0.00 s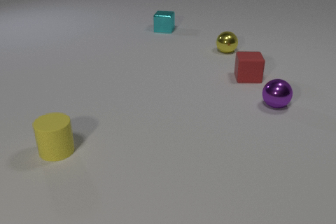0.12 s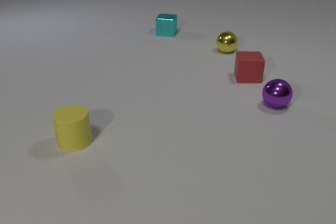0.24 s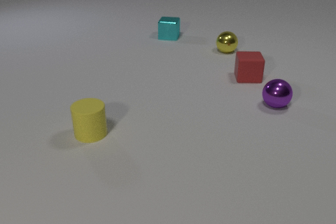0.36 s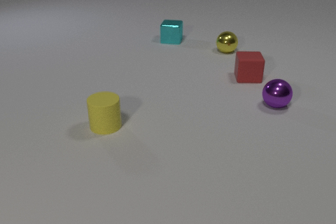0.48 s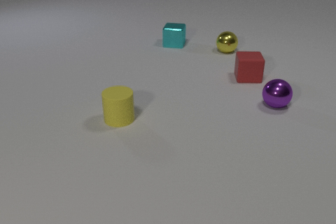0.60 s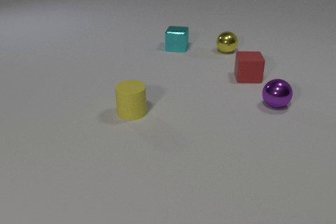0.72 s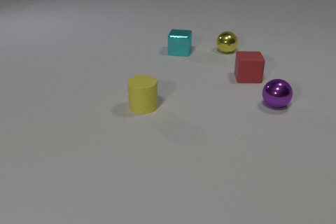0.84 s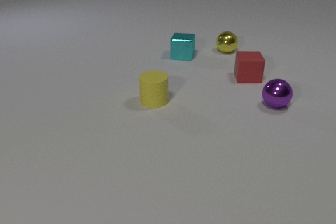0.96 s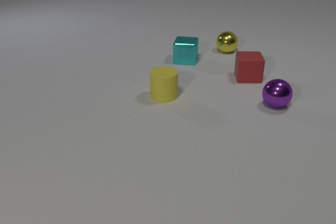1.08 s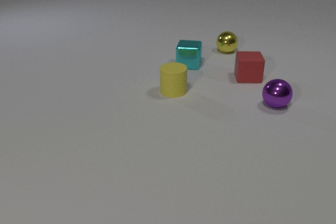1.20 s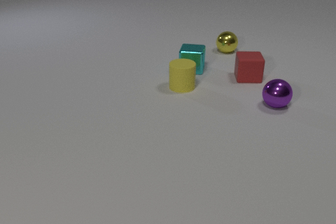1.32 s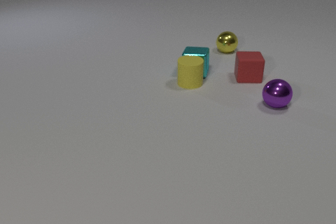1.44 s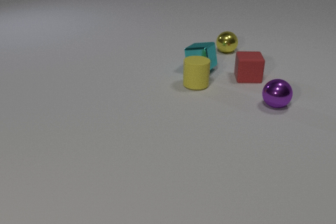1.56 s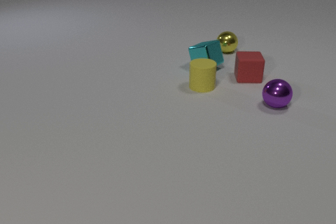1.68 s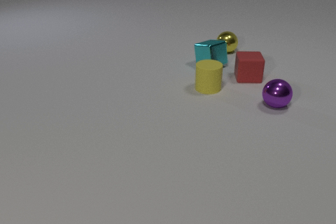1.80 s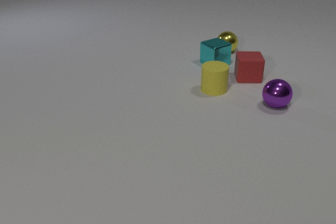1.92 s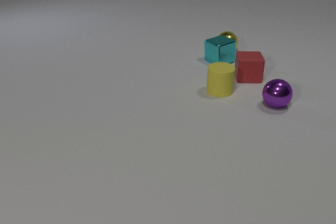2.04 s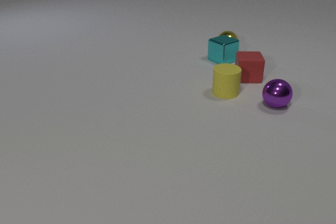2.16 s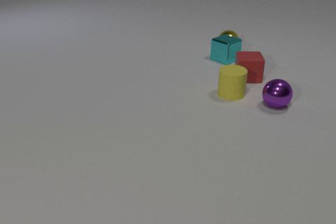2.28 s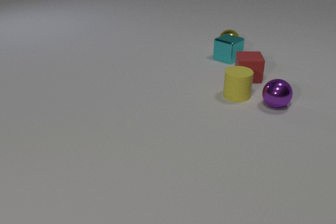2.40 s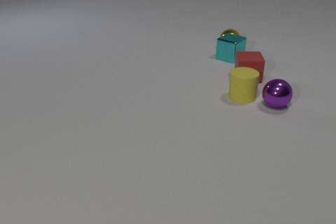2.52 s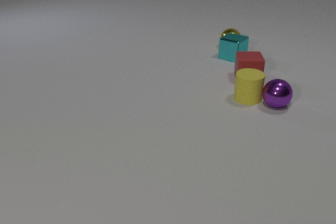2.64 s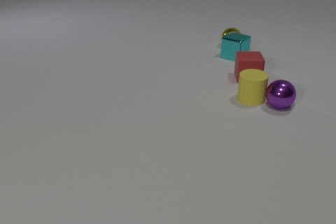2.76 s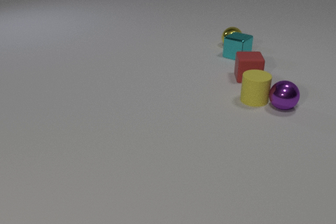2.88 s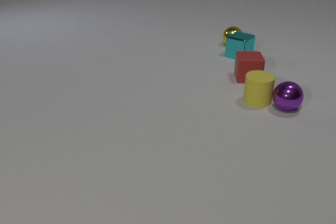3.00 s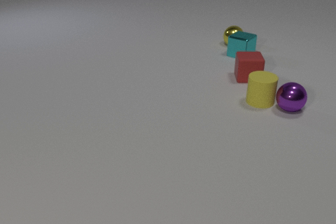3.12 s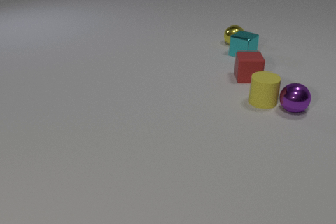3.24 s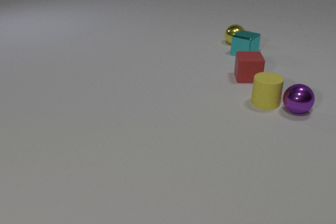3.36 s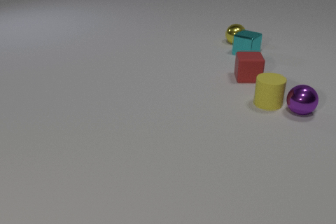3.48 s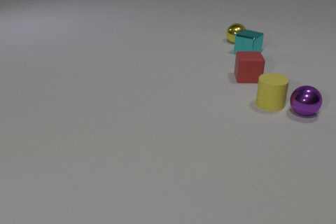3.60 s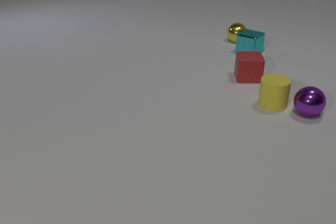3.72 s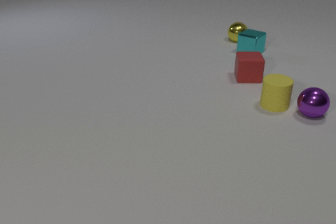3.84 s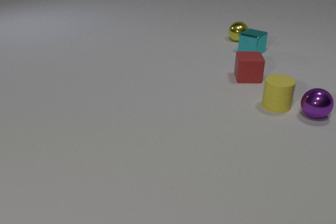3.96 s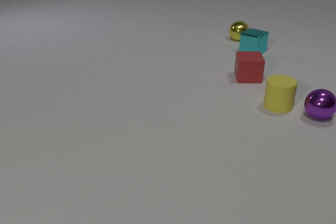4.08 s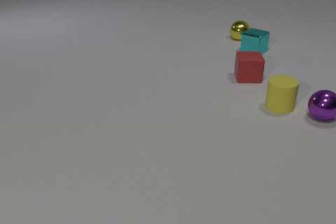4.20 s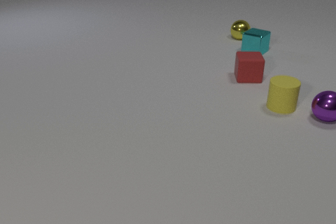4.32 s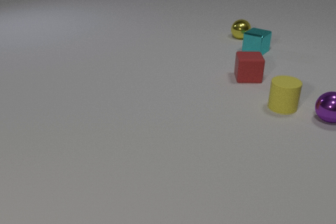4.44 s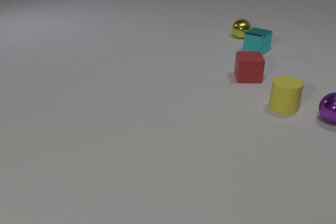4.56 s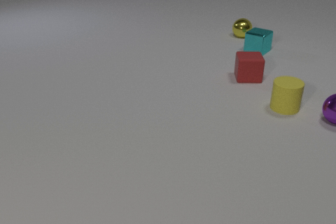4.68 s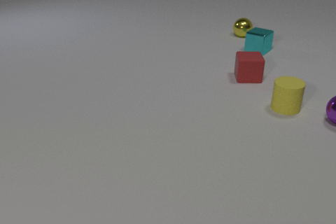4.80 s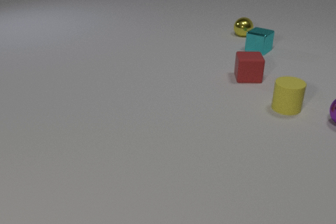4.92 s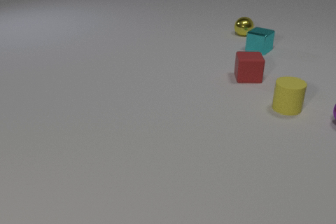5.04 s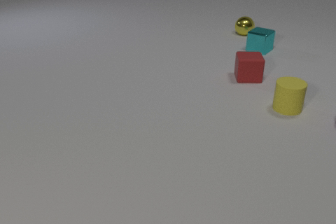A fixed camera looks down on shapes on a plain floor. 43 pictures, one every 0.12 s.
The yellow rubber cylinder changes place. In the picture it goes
to the right.
The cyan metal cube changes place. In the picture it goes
to the right.
0.00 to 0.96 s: The cyan metal cube slides toward the camera. The yellow rubber cylinder slides to the right and away from the camera.
0.96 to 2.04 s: The cyan metal cube slides to the right, spins so that its near face slides to the left, clockwise seen from above. The yellow rubber cylinder slides to the right. The cyan metal cube and the yellow rubber cylinder collide. The cyan metal cube and the yellow metal sphere collide.
2.04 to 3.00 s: The cyan metal cube slides to the right and away from the camera. The yellow rubber cylinder slides to the right. The yellow metal sphere rolls away from the camera. The purple metal sphere rolls to the right. The yellow rubber cylinder and the purple metal sphere collide.
3.00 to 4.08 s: The cyan metal cube slides to the right and away from the camera. The yellow rubber cylinder slides to the right. The yellow metal sphere rolls away from the camera. The purple metal sphere rolls to the right.
4.08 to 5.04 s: The cyan metal cube slides away from the camera and to the right. The yellow rubber cylinder slides to the right. The yellow metal sphere rolls away from the camera. The purple metal sphere rolls to the right, leaves at the right edge.
How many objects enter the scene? 0.
What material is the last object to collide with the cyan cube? metal.
Are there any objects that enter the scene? no.
